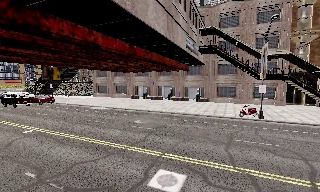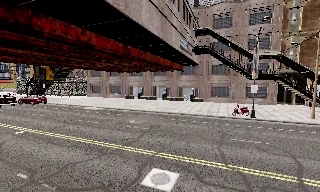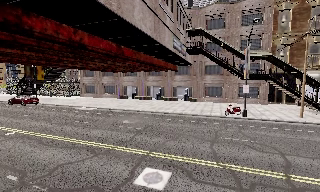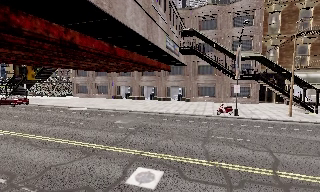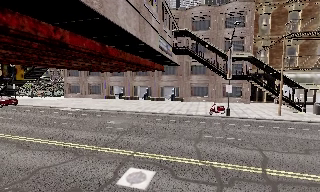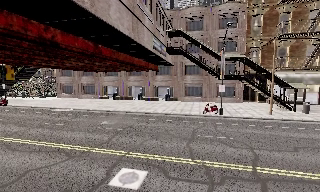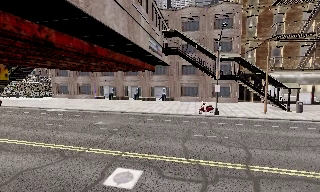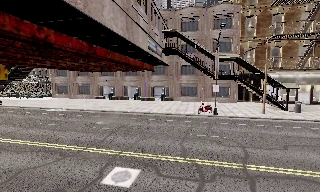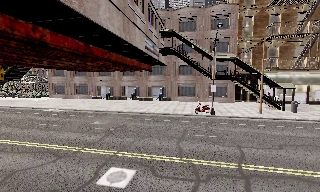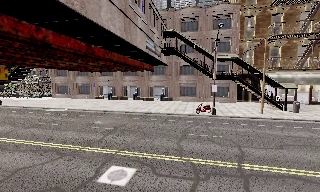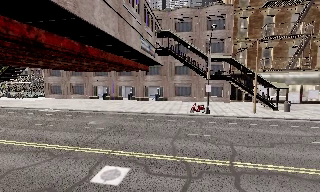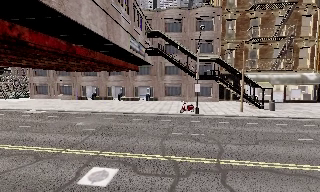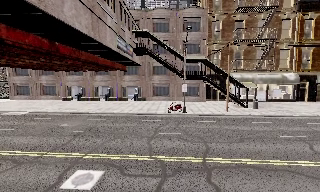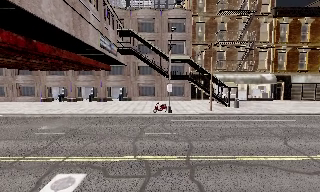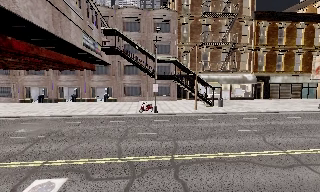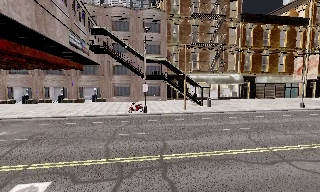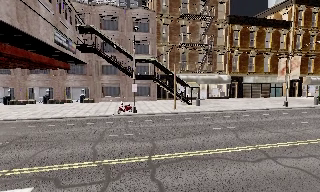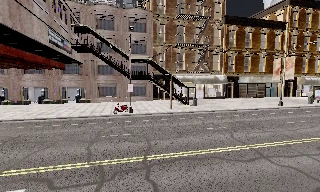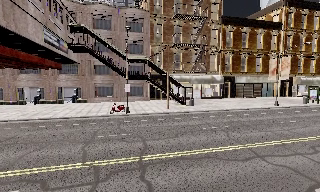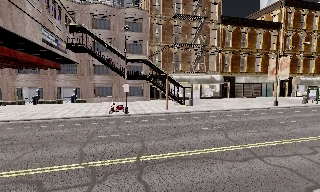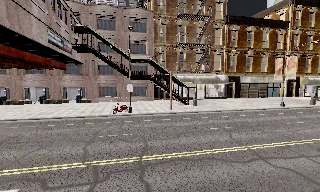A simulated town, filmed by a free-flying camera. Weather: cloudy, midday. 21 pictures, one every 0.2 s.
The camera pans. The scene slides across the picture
to the left.
The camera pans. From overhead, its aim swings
clockwise.
0.0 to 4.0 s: The camera swings to its right by about 35 degrees, and the scene slides to the left. It travels to its right, about 2 m, so close, fixed things drift to the left.
The film runs forward here.
